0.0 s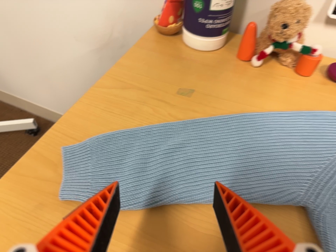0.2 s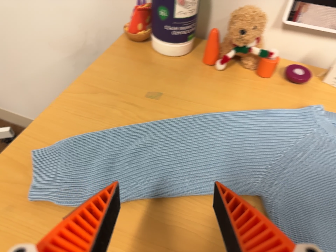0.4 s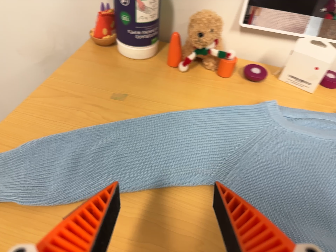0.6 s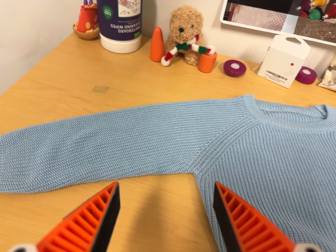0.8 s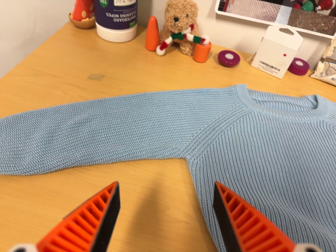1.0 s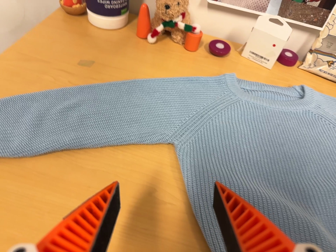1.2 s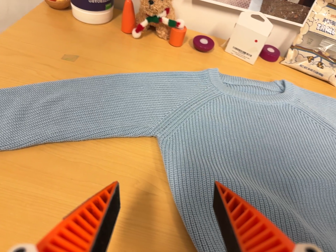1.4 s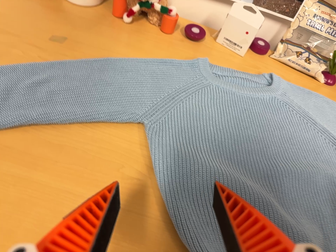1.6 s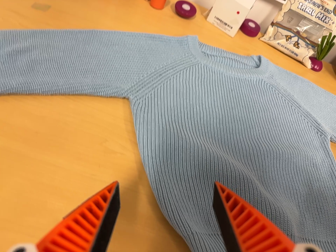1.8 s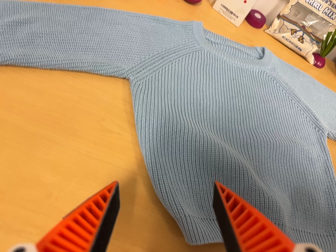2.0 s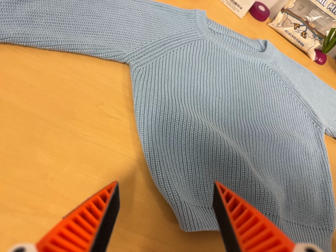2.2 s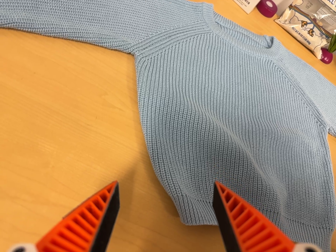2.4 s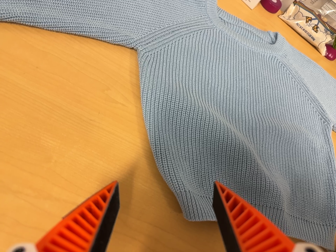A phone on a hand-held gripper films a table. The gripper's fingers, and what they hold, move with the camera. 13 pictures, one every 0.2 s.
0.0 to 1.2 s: The scene slides to the left, as the camera pans about 15 degrees to its right. It travels to its right, backward and toward the bottom of its view, about 14 cm, so close, fixed things drift to the left.
1.2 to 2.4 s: The camera travels toward the bottom of its view, about 5 cm, so close, fixed things drift upward. Its aim tips toward the bottom of its view by about 10 degrees, and the scene shifts upward. It rolls about its line of sight by about 15 degrees, and the scene rotates clockwise.
The film runs forward here.
